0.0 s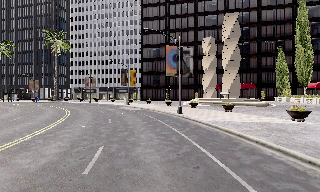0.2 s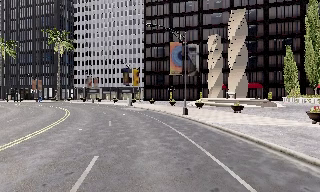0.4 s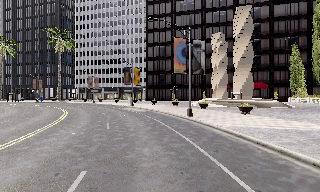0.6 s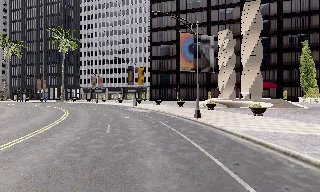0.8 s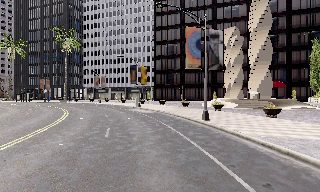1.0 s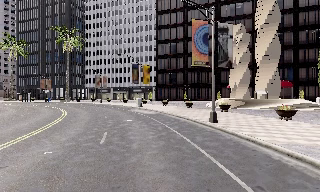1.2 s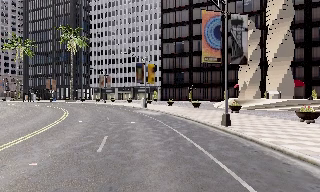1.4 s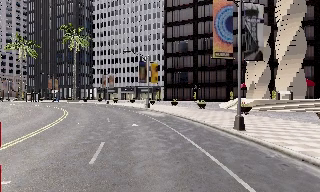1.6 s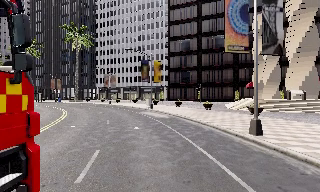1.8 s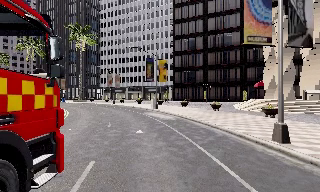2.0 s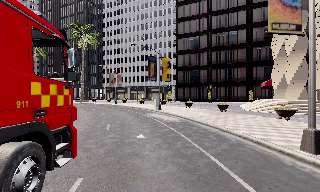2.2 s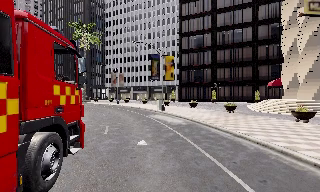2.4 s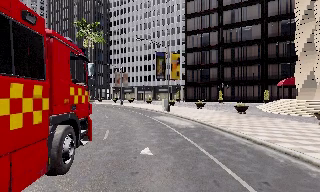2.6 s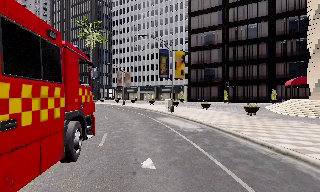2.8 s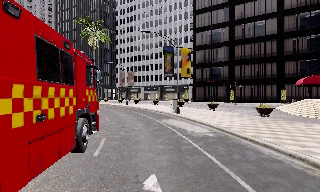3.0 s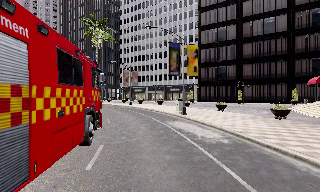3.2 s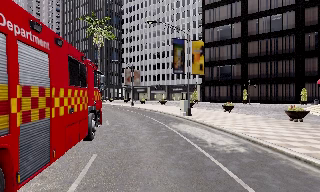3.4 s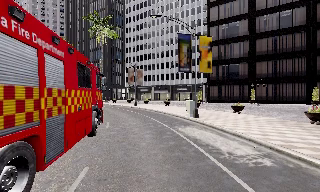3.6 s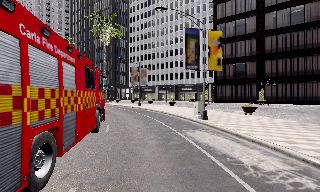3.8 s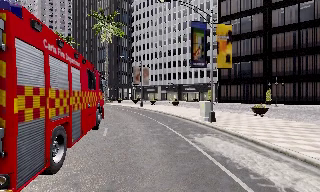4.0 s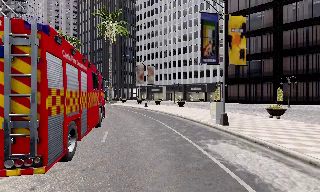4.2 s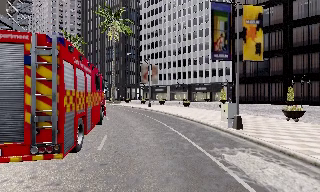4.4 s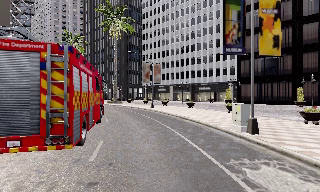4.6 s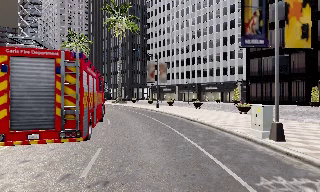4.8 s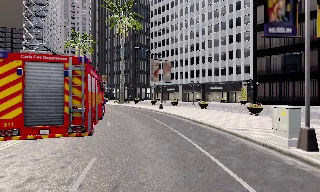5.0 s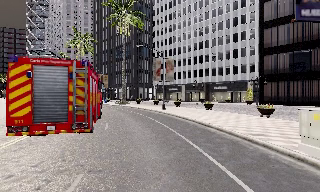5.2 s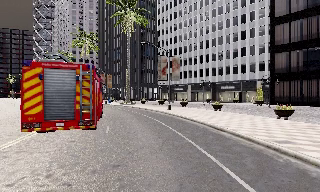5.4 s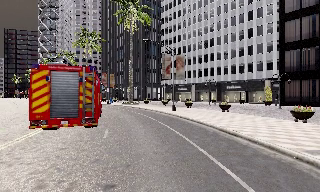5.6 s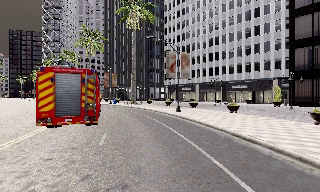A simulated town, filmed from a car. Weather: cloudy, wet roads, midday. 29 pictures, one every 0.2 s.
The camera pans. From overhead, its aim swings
counterclockwise.
The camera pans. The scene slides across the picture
to the right.
0.0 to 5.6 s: The camera swings to its left by about 35 degrees, and the scene slides to the right. It travels forward, about 30 m.
The film runs forward here.
